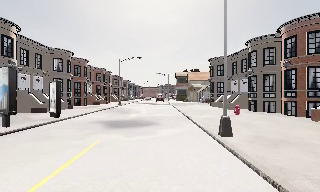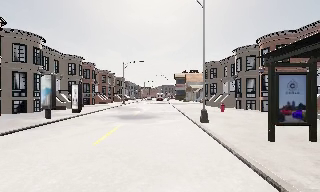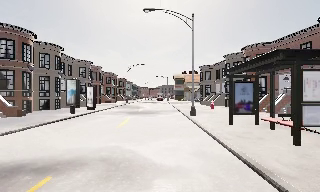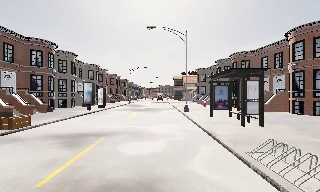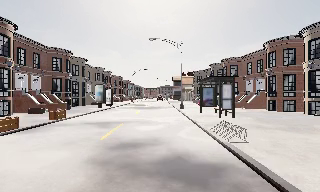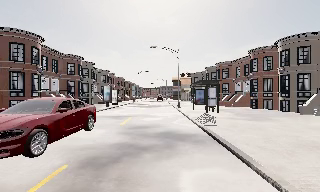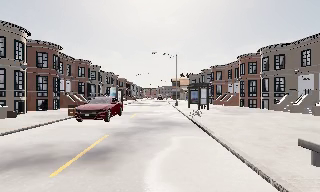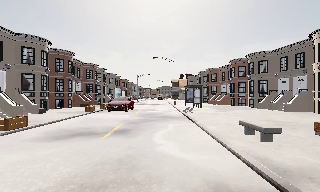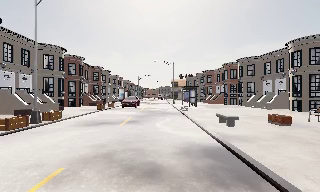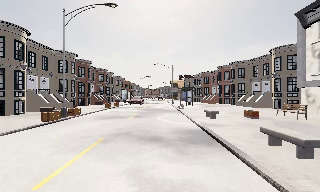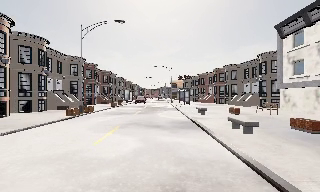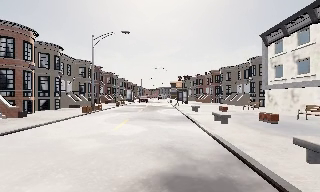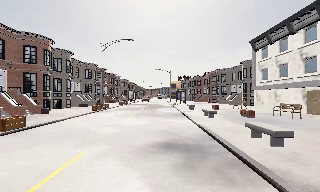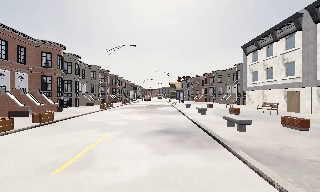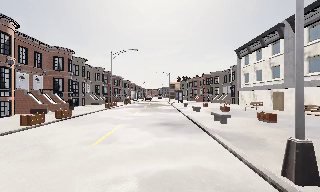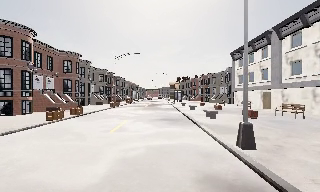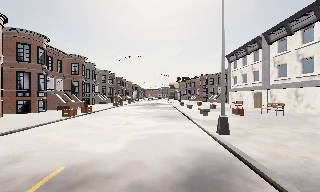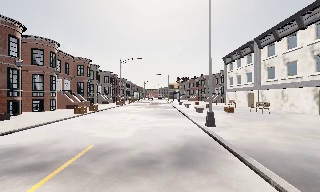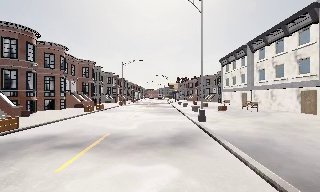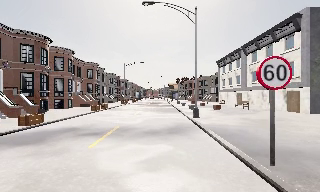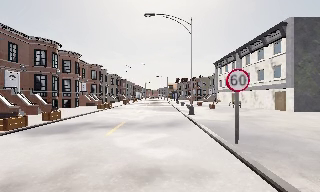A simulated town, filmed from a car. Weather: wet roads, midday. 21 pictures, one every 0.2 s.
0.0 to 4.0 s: The camera travels backward, about 45 m, so what stands in front gets smaller. It loses speed.
The film runs backward here.
